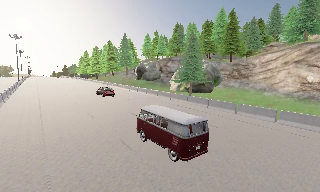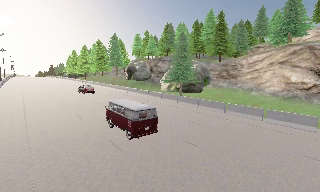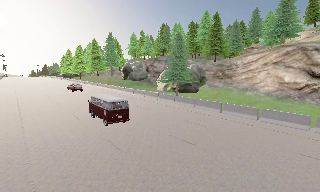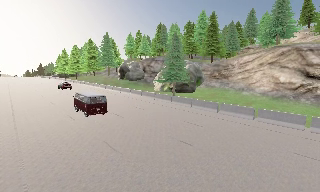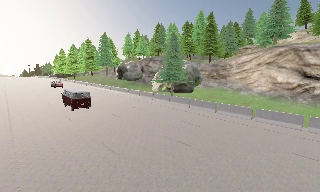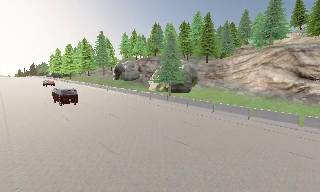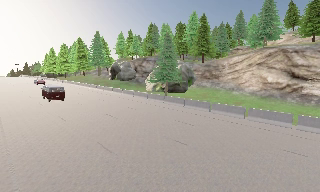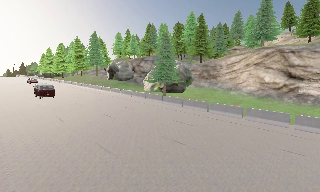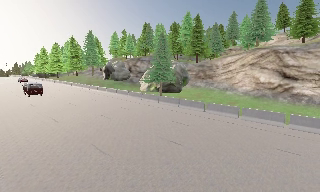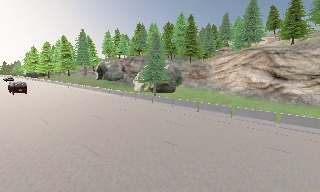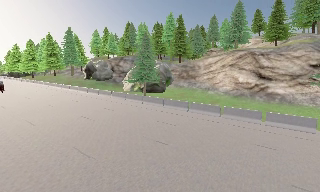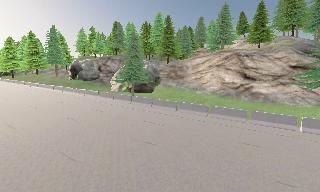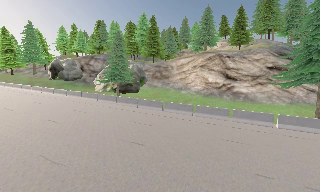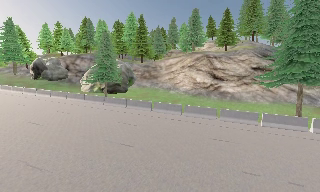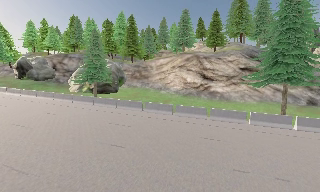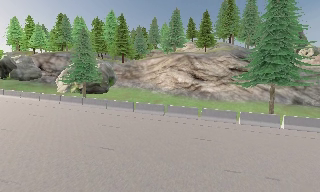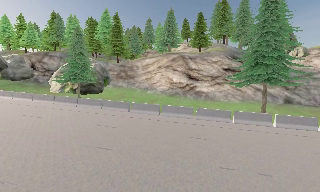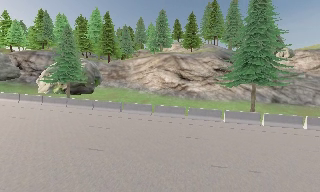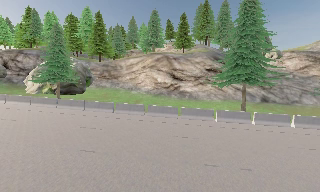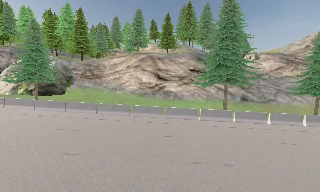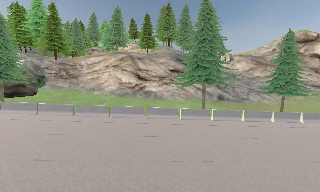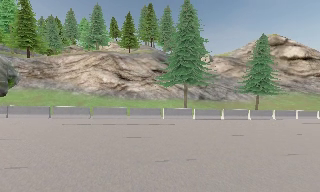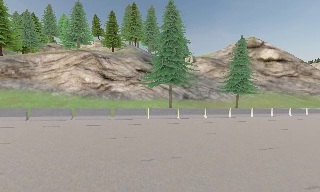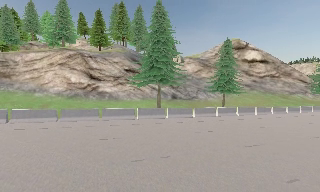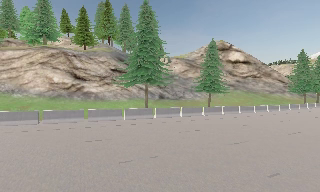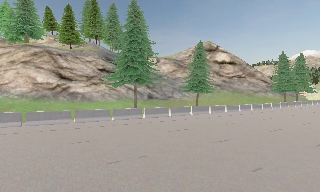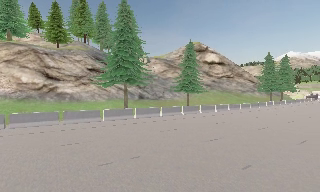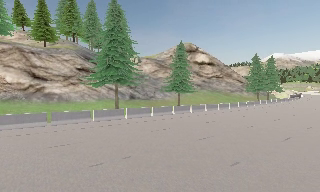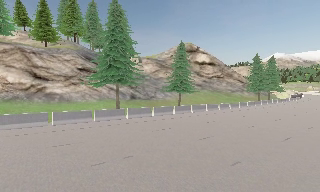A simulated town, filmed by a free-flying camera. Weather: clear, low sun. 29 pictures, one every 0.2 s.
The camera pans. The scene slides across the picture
to the left.
The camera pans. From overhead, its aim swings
clockwise.
0.0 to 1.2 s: The camera shifts only a little, or ends up much as it began.
1.2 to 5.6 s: The scene slides to the left, as the camera pans about 80 degrees to its right. It travels to its left, about 1 m.
The film runs forward here.
